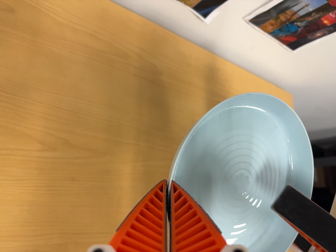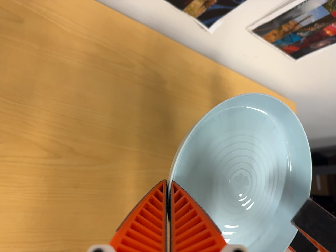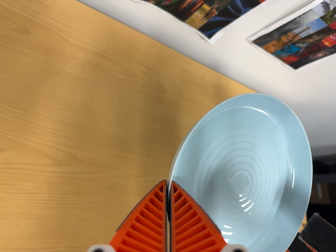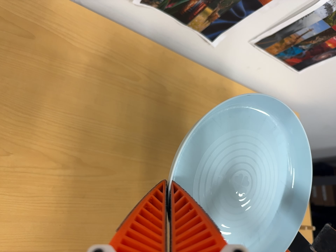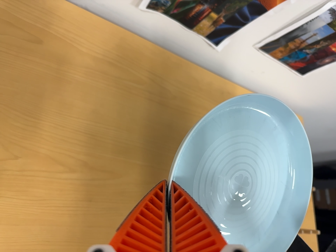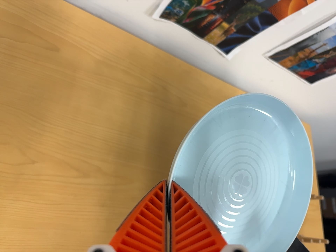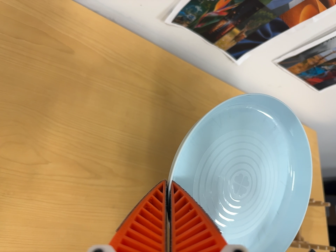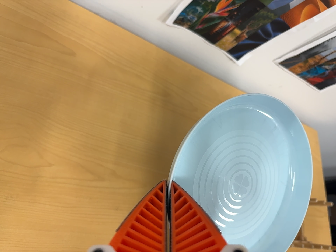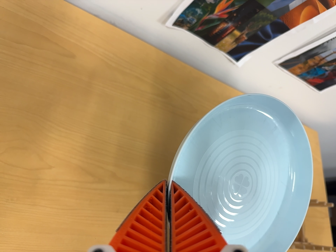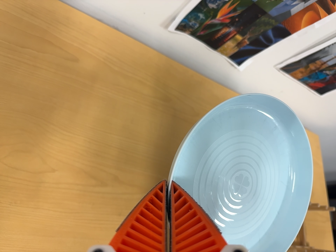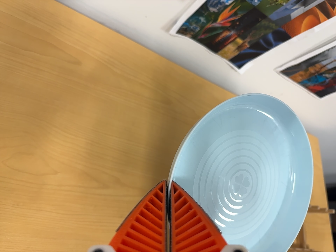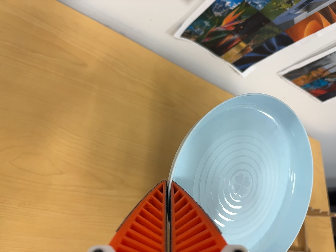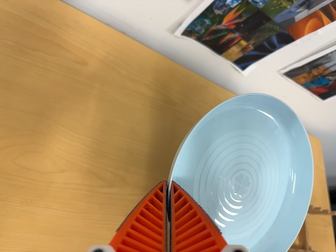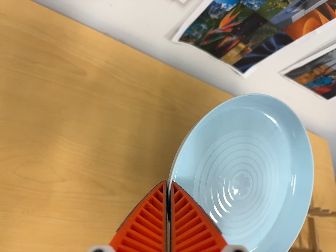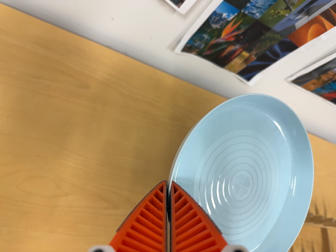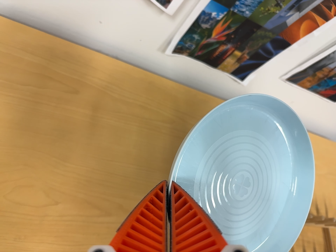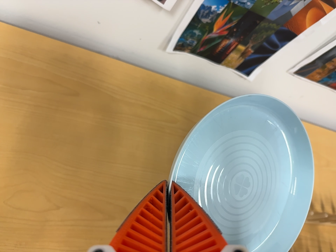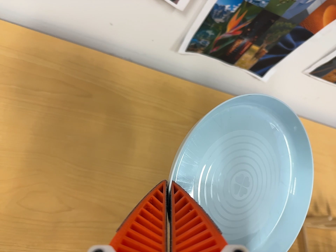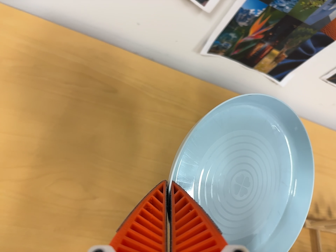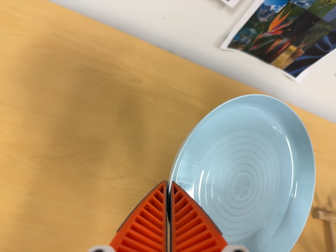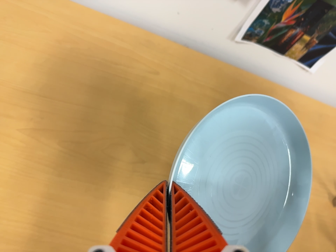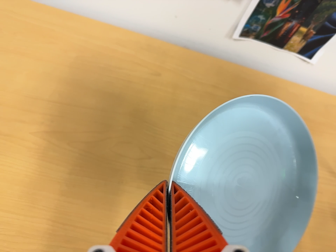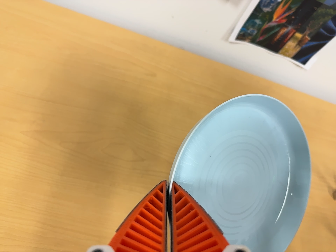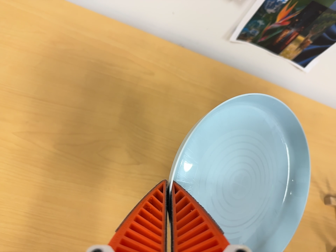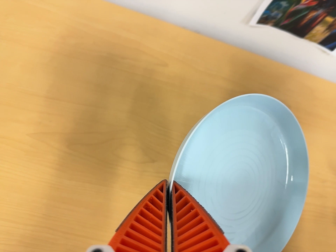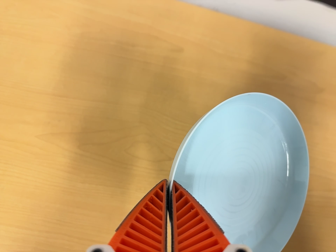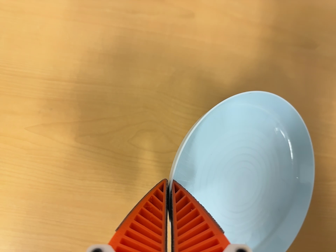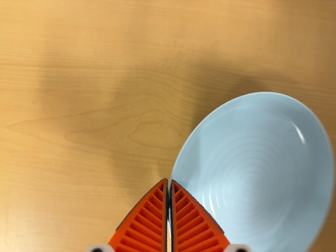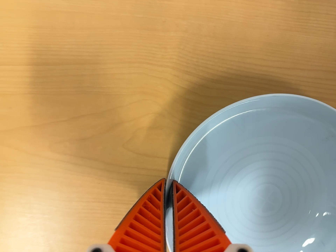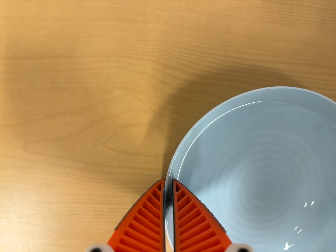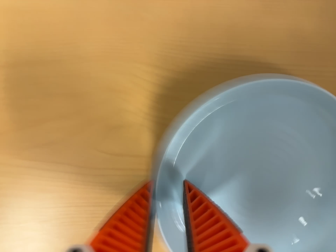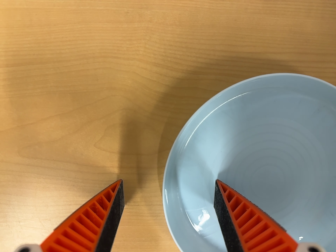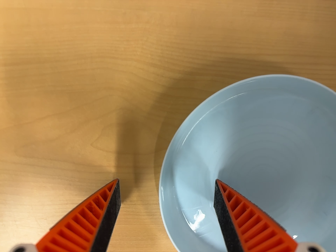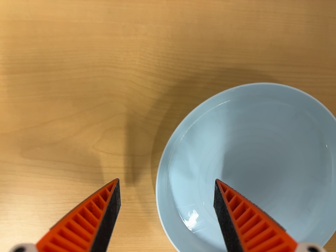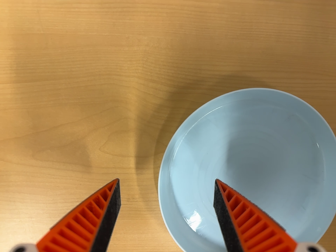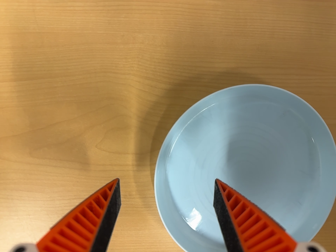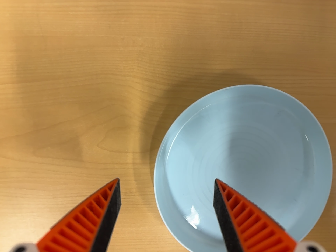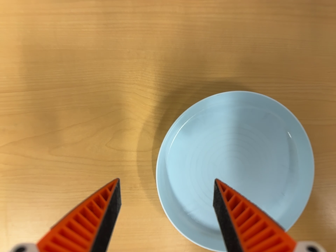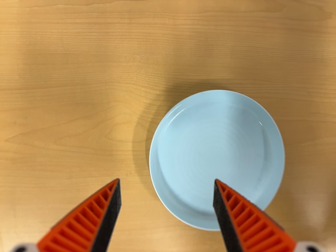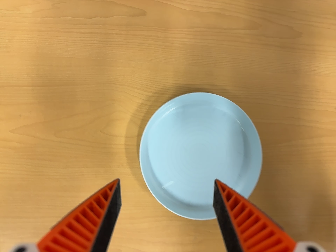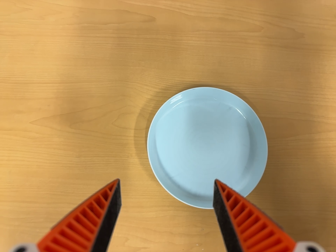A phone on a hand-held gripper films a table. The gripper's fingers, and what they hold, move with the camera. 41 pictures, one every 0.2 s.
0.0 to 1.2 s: The camera travels to its left, about 5 cm, so close, fixed things drift to the right.
1.2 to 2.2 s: The camera shifts only a little, or ends up much as it began.
2.2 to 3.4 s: The camera travels to its right, about 6 cm.
3.4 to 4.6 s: The camera travels toward the bottom of its view, backward and to its left, about 10 cm, so close, fixed things drift upward.
4.6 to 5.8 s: The camera pans to its left by about 15 degrees. It travels forward and toward the top of its view, about 26 cm. Its aim tips toward the bottom of its view by about 35 degrees. It rolls about its line of sight by about 10 degrees, and the scene rotates counterclockwise.
5.8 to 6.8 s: The camera shifts only a little, or ends up much as it began.
6.8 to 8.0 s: The camera travels backward and toward the bottom of its view, about 20 cm, so what stands in front gets smaller. Its aim tips toward the top of its view by about 15 degrees.
The film runs backward here.
